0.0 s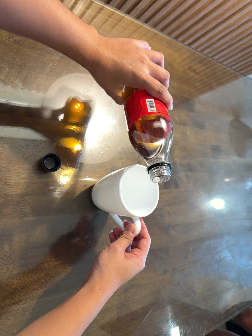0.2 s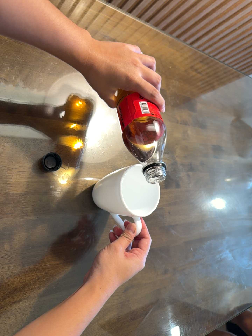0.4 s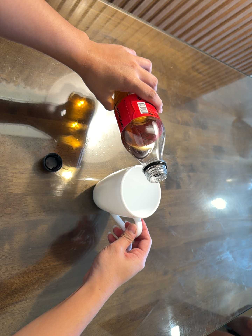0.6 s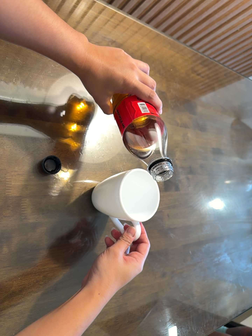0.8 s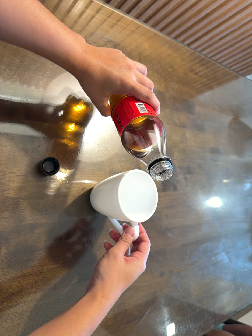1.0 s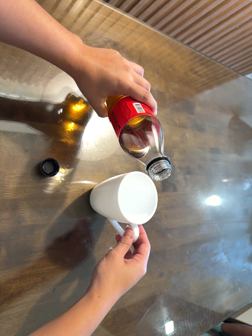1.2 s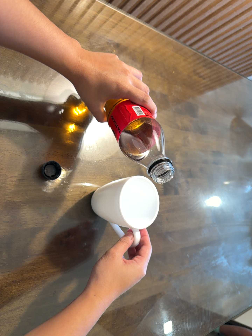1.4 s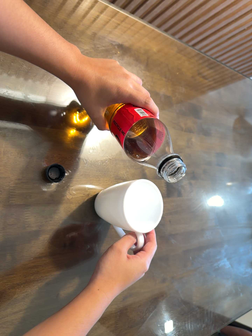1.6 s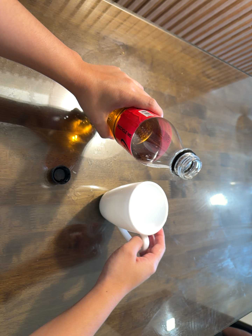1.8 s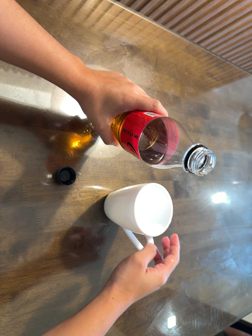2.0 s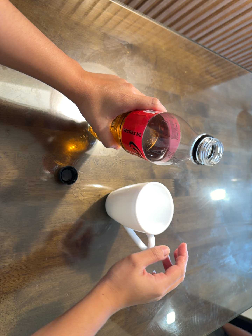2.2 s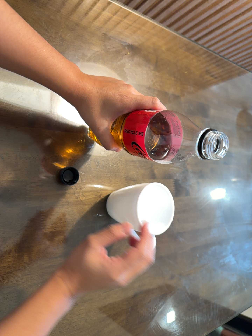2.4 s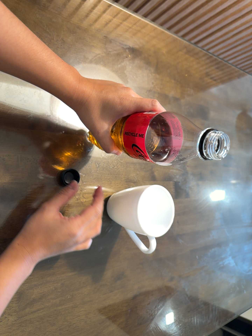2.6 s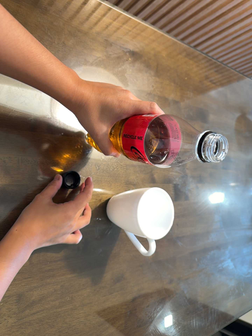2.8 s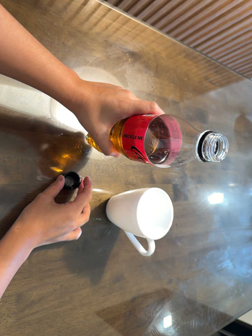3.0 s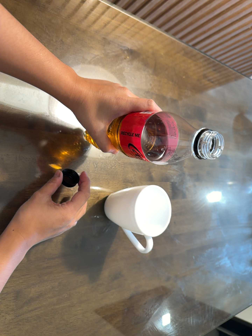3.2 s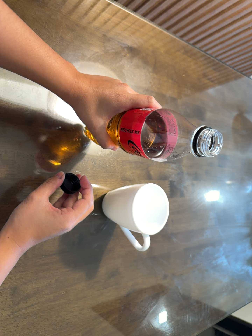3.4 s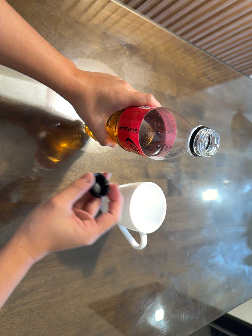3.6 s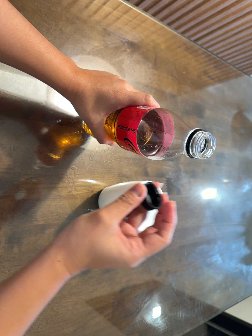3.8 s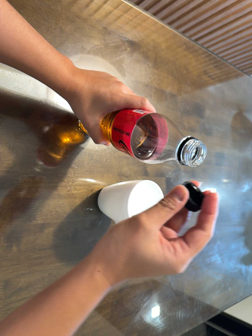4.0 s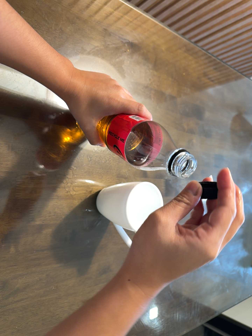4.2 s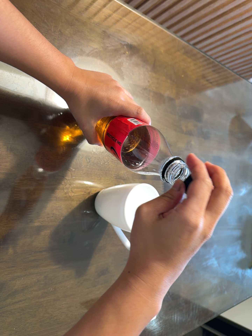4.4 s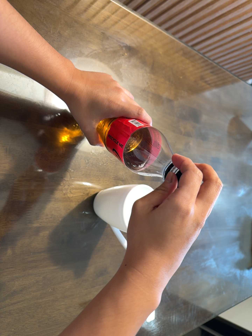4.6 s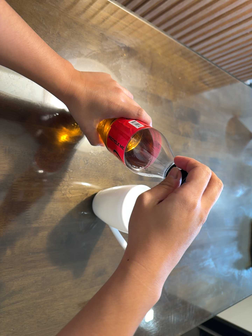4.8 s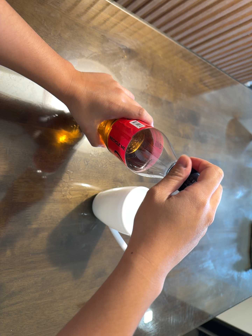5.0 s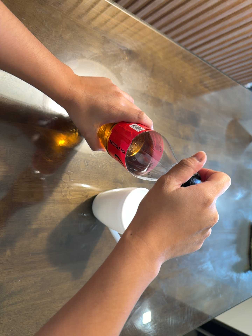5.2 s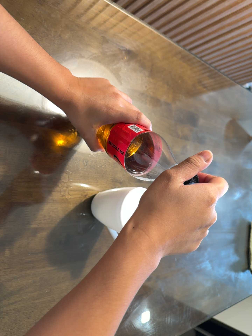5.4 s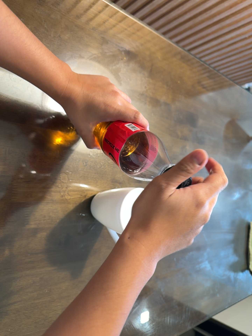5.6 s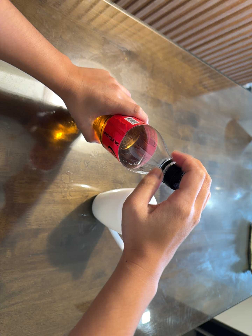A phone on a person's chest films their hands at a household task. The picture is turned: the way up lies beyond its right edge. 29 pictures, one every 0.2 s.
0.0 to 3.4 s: The camera travels toward the top of its view, about 6 cm.
3.4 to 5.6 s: The camera shifts only a little, or ends up much as it began.
The film runs backward here.
